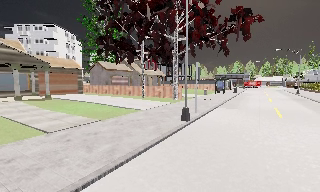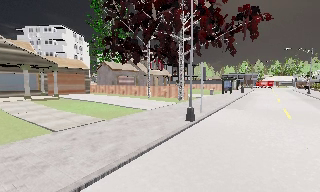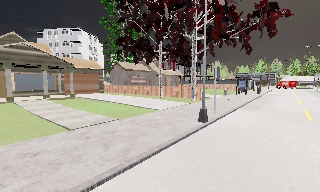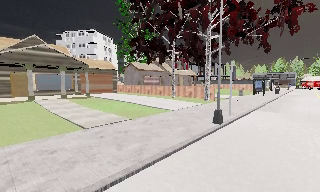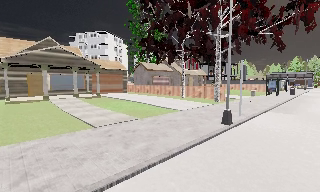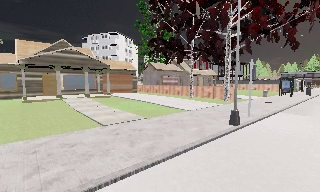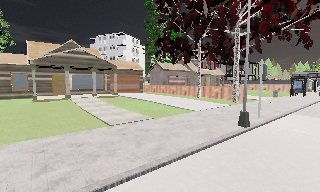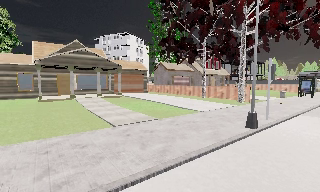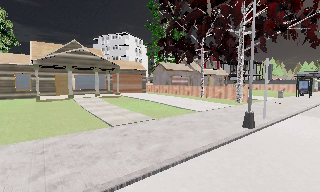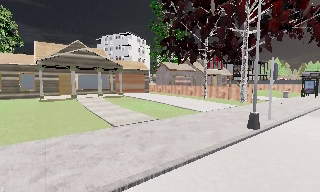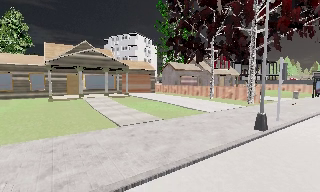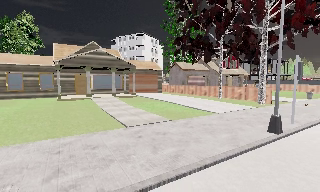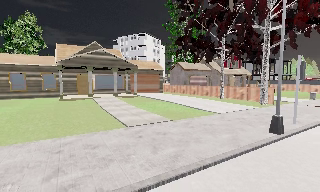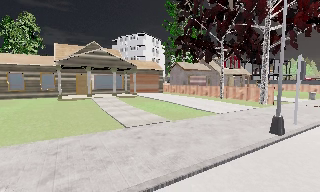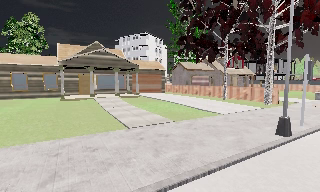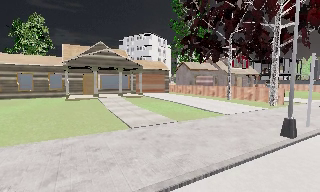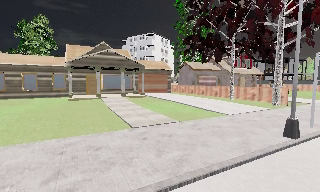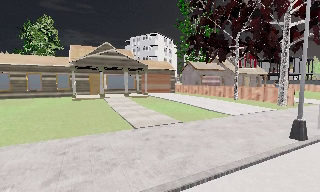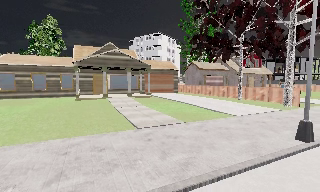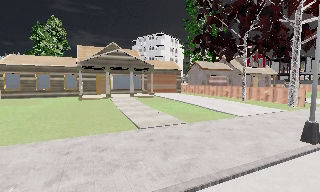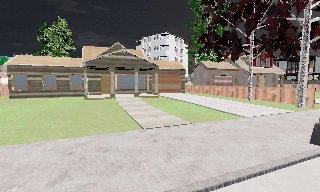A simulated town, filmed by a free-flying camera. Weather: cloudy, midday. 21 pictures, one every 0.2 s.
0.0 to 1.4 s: The camera pans to its left, which is counterclockwise from overhead, by about 20 degrees.
1.4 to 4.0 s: The camera swings to its left by about 15 degrees, and the scene slides to the right. It travels forward, about 1 m, so what stands in front looms larger.
The film runs backward here.
